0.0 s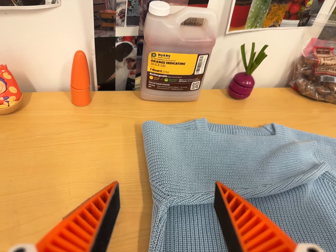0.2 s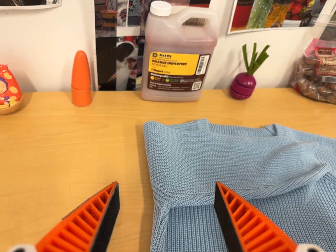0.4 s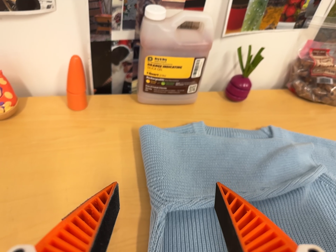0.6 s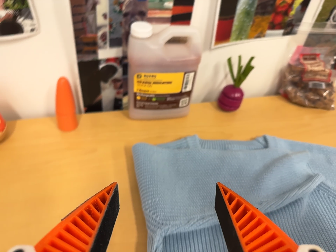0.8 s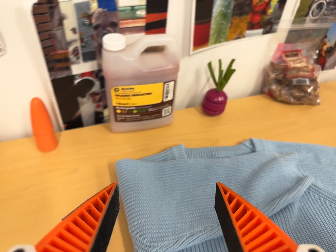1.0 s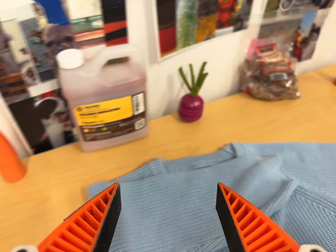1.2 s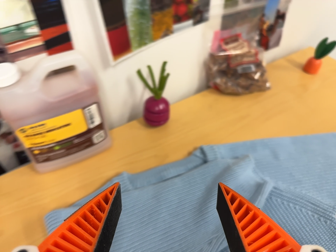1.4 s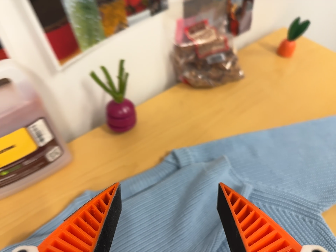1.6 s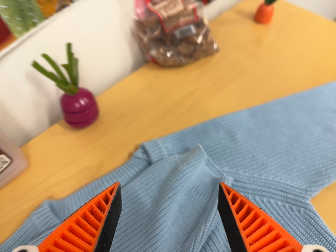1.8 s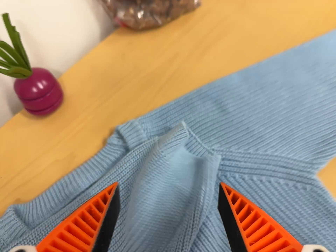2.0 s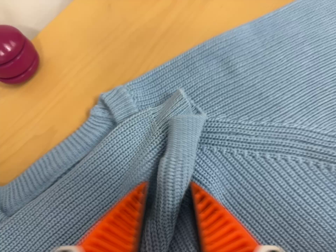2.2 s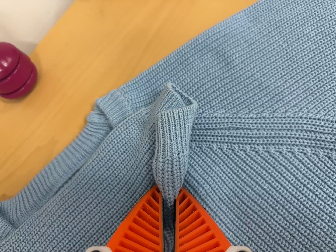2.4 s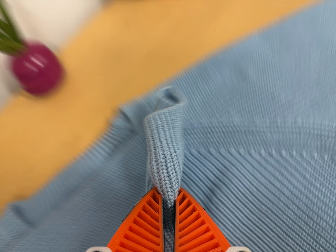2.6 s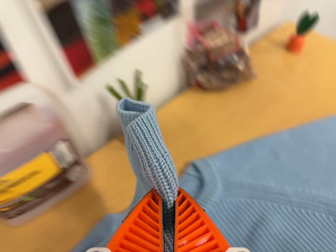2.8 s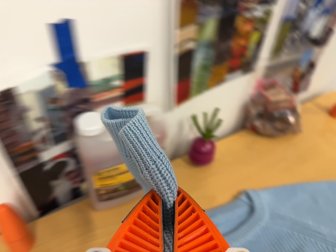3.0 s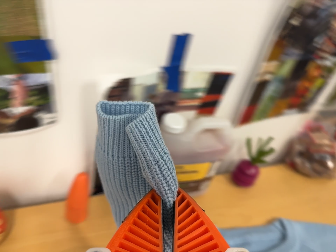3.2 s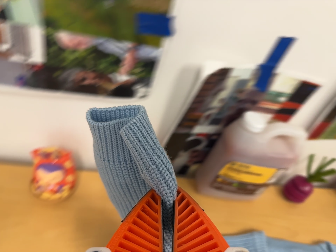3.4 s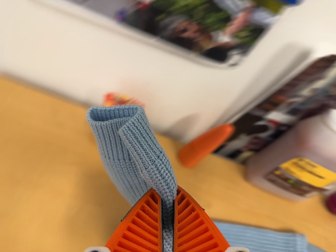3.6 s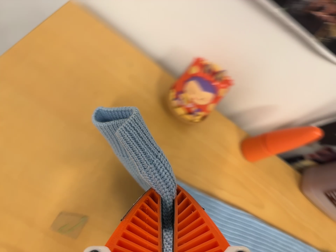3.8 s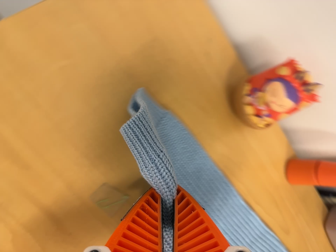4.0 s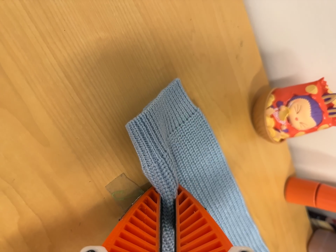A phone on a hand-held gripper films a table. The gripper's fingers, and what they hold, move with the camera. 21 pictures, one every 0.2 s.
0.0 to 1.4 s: The camera pans to its right by about 15 degrees. It travels toward the top of its view, forward and to its right, about 22 cm, so close, fixed things drift downward. It rolls about its line of sight by about 25 degrees, and the scene rotates counterclockwise.
1.4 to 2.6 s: The camera shifts only a little, or ends up much as it began.
2.6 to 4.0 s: The scene slides to the right, as the camera pans about 15 degrees to its left. It travels to its left, about 50 cm, so close, fixed things drift to the right. It rolls about its line of sight by about 95 degrees, and the scene rotates clockwise.
The film runs backward here.
